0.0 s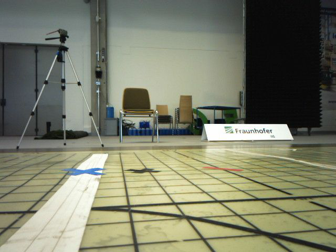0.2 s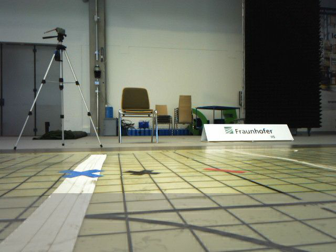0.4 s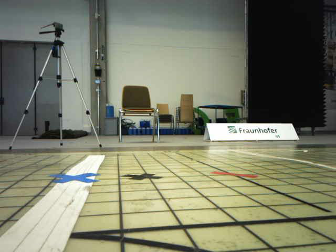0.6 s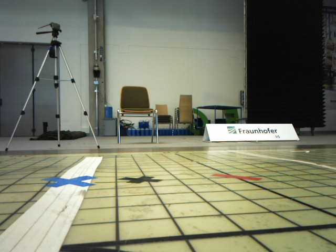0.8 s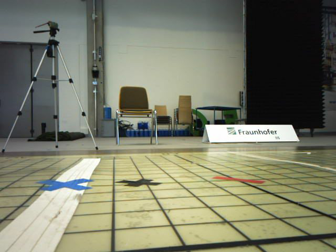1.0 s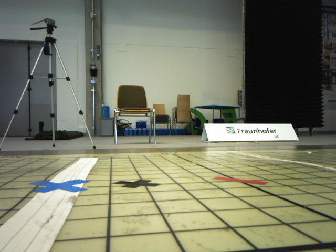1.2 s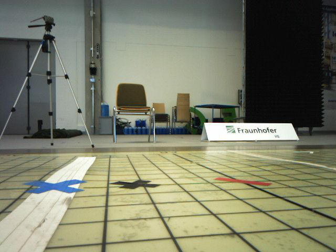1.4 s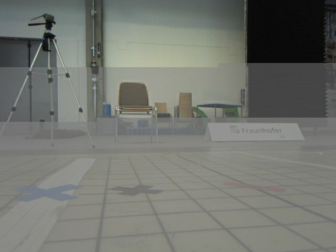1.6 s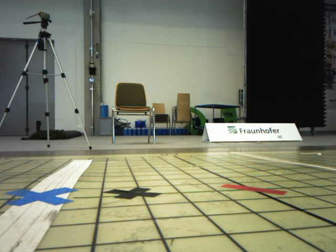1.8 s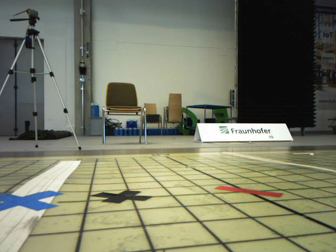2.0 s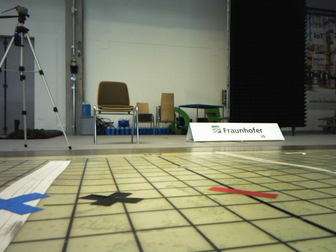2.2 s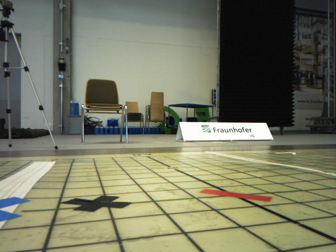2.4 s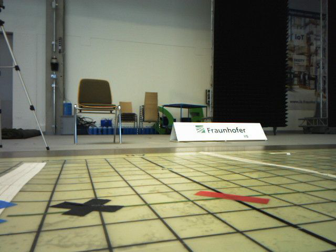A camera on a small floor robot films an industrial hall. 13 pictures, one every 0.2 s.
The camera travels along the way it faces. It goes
forward.
0.0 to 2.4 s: The camera travels forward, about 0.5 m, so what stands in front looms larger.
The film runs forward here.
